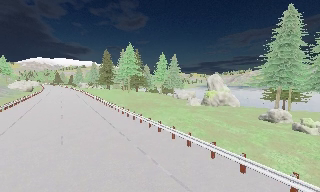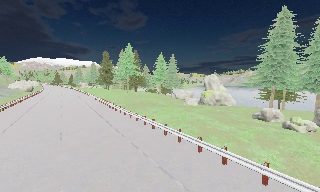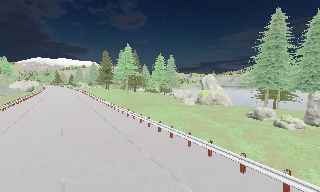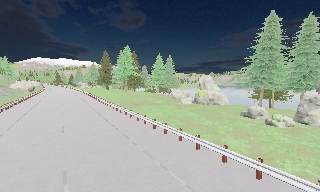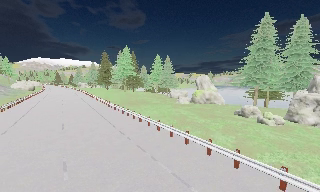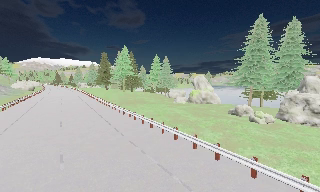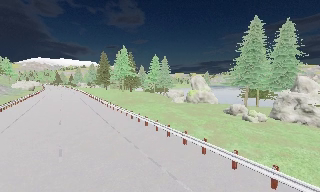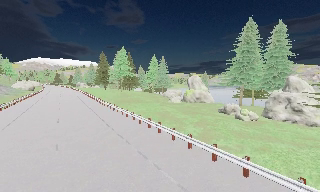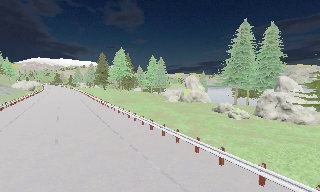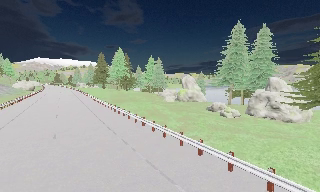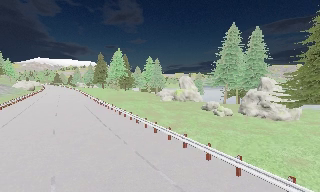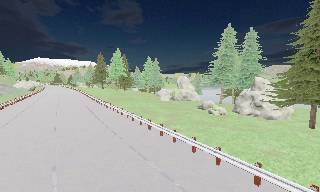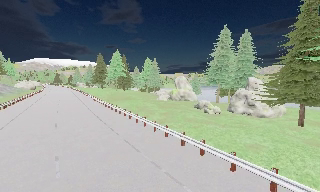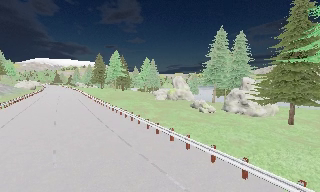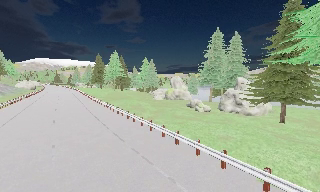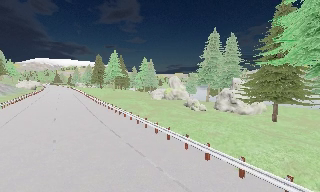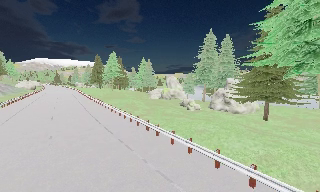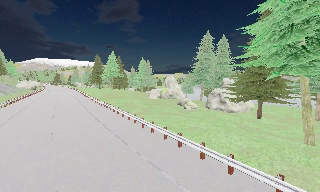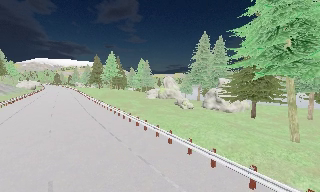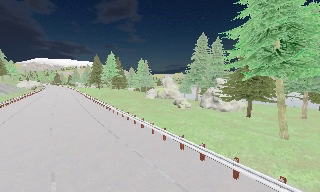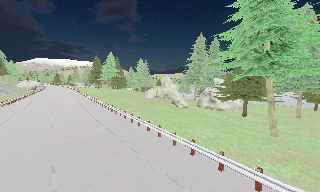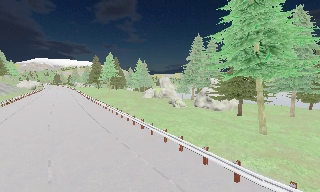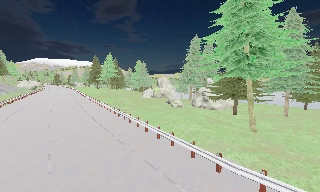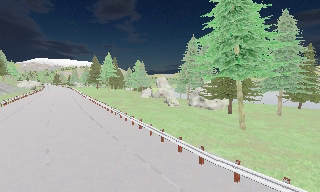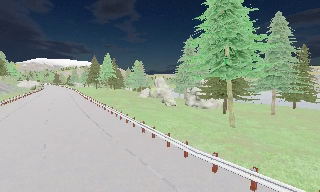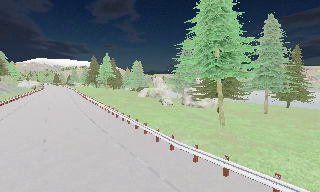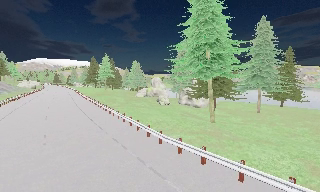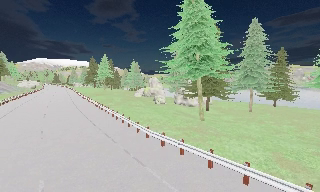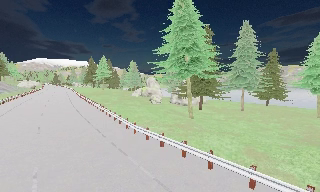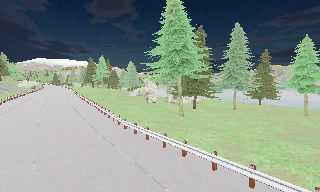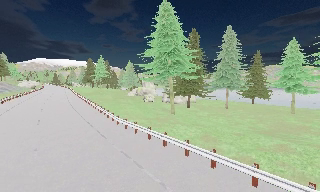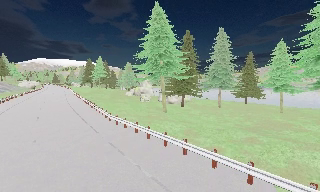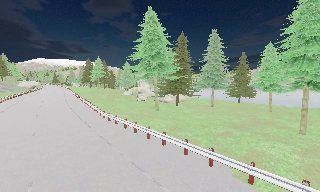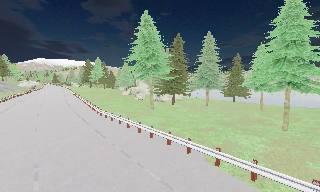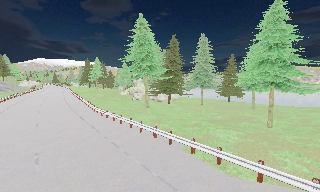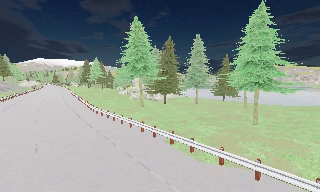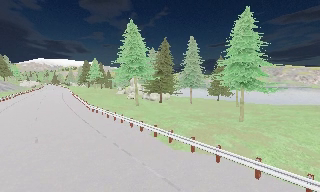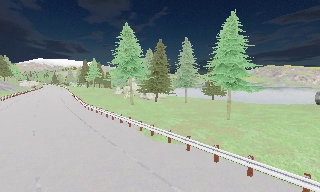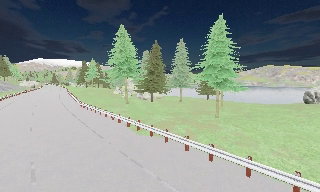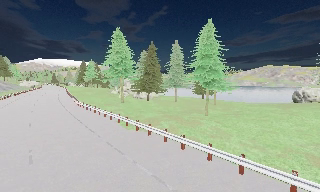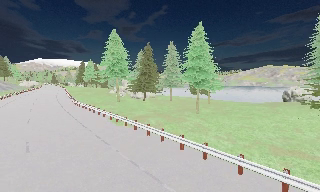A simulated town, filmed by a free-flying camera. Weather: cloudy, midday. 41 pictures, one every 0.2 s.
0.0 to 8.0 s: The camera travels backward and to its right, about 45 m, so what stands in front gets smaller. It gains speed.
The film runs backward here.
